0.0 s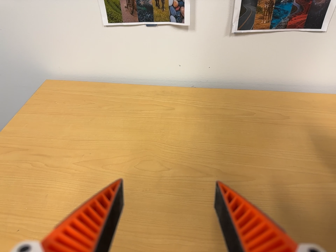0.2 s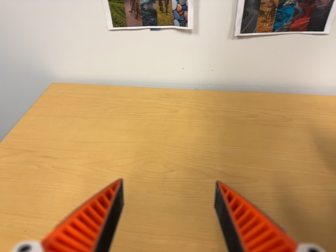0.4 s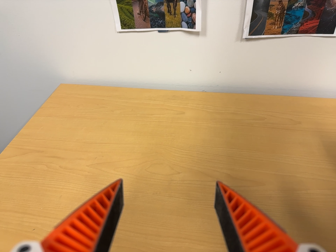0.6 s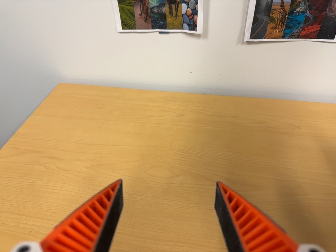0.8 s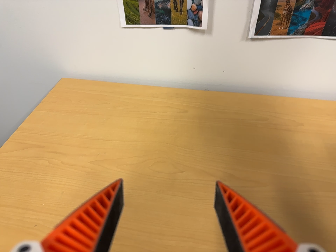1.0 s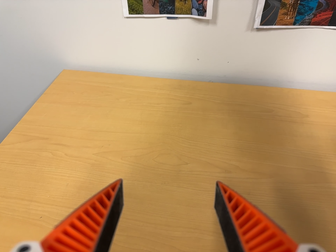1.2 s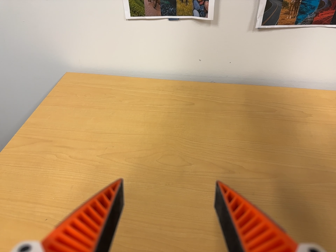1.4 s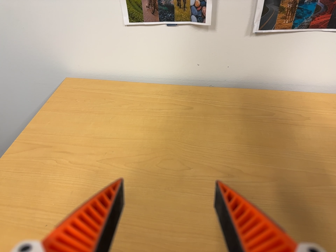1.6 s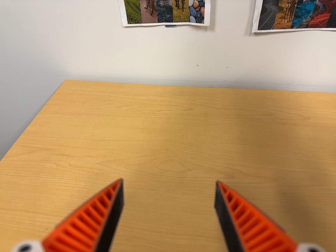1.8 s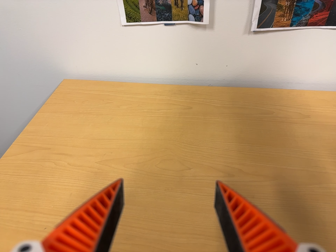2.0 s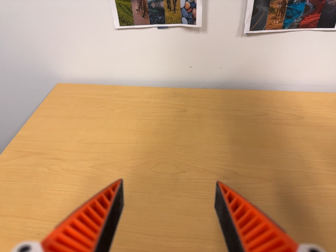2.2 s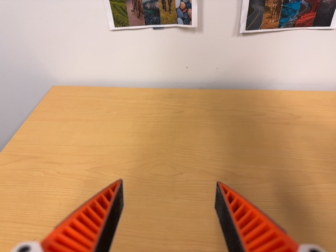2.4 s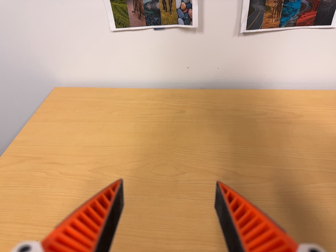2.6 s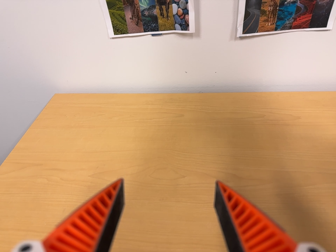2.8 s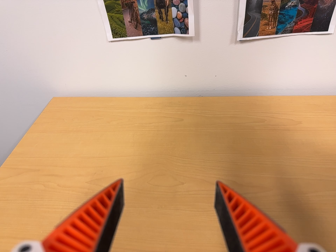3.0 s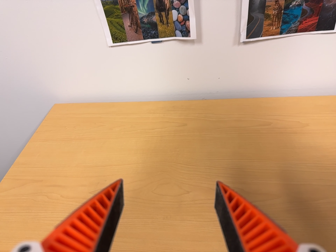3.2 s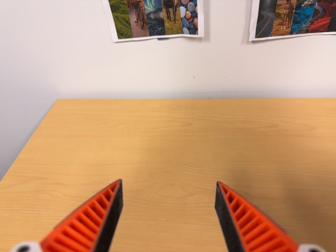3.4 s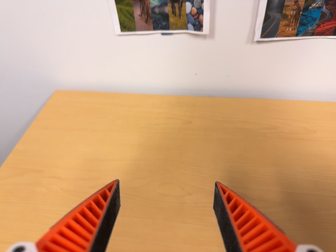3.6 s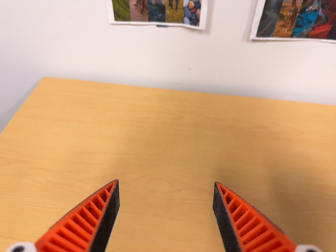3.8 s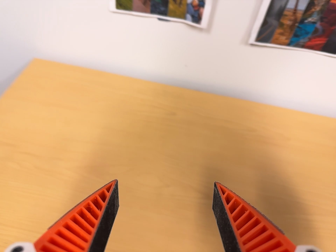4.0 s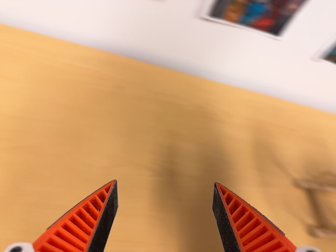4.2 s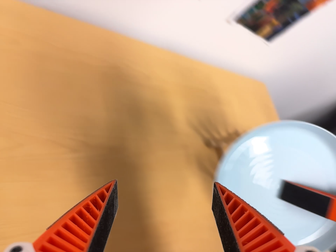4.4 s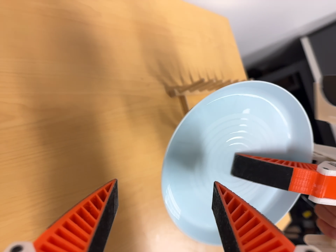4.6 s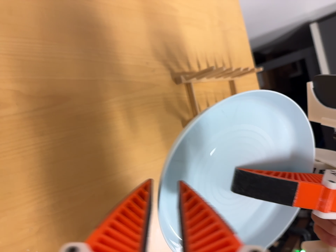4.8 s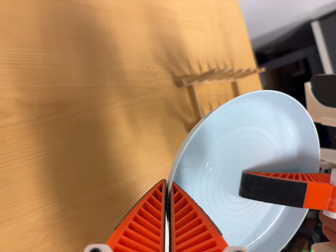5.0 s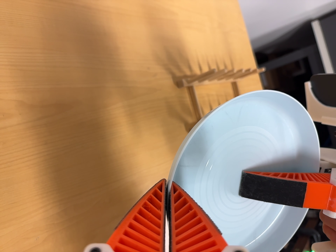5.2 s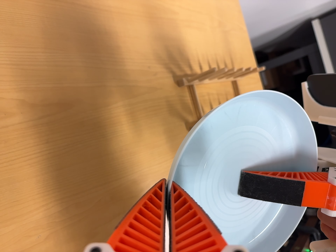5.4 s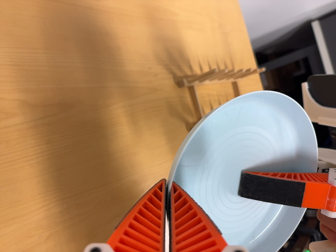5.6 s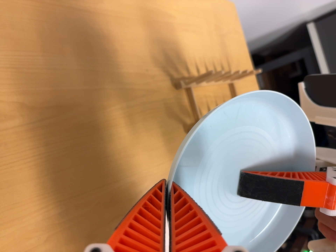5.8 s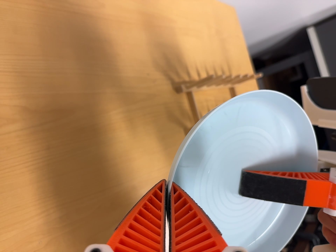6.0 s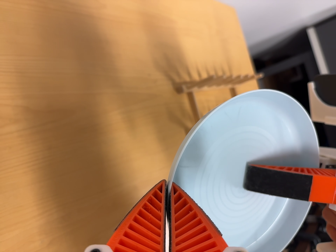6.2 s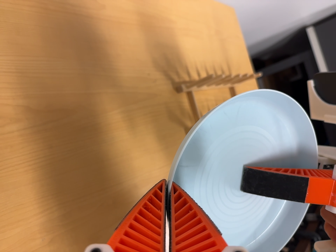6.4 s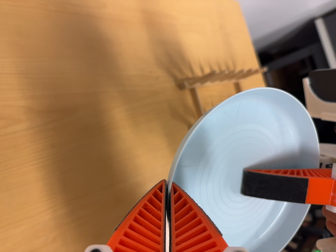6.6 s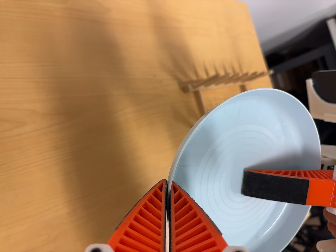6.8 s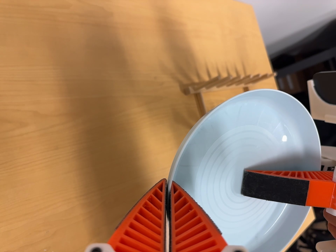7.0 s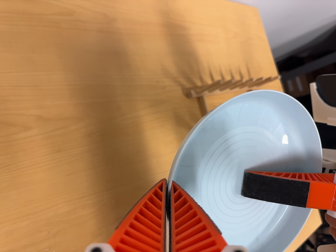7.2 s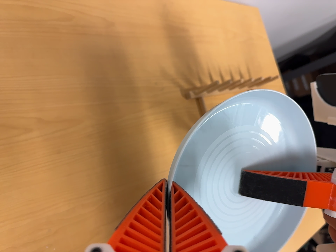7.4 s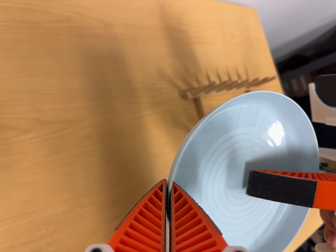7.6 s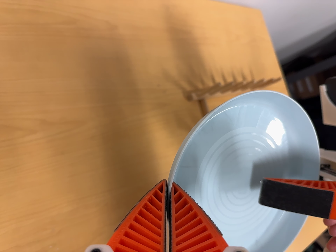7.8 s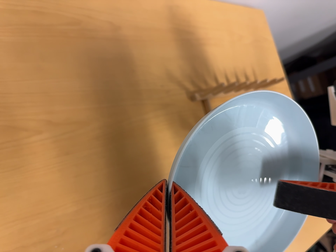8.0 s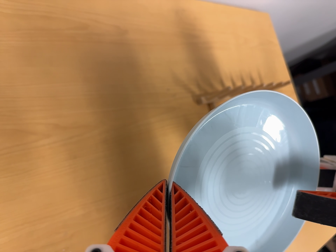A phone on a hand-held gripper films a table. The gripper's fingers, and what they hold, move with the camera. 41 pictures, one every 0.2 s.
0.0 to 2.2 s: The camera shifts only a little, or ends up much as it began.
2.2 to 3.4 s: The camera travels toward the top of its view, about 5 cm.
3.4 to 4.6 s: The scene slides to the left, as the camera pans about 50 degrees to its right. It travels toward the top of its view, forward and to its left, about 22 cm. Its aim tips toward the bottom of its view by about 45 degrees, and the scene shifts upward.
4.6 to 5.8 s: The camera shifts only a little, or ends up much as it began.
5.8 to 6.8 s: The camera travels to its right, about 5 cm.
6.8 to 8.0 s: The camera shifts only a little, or ends up much as it began.
The film runs backward here.
